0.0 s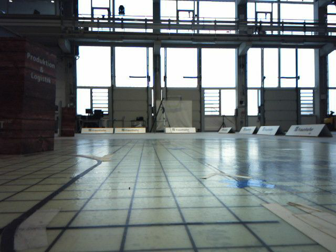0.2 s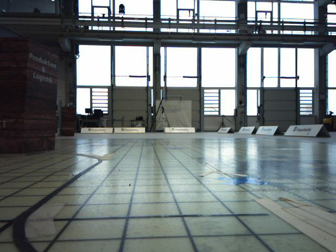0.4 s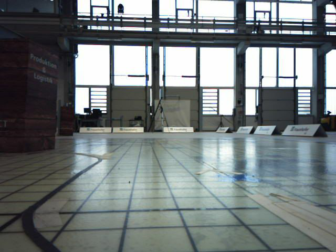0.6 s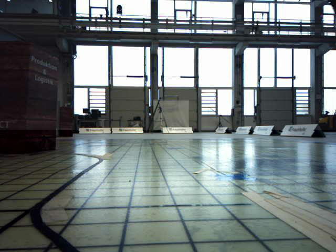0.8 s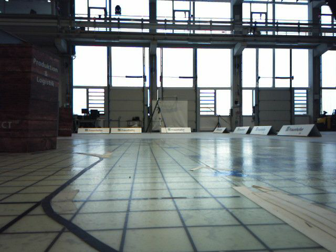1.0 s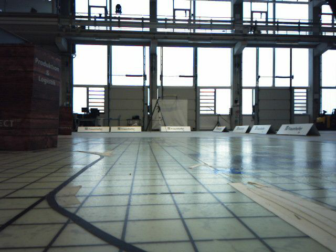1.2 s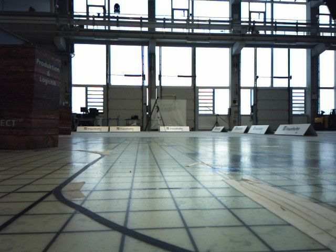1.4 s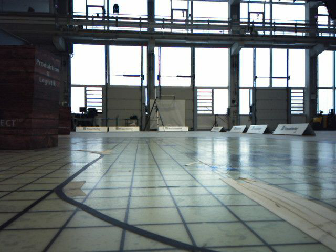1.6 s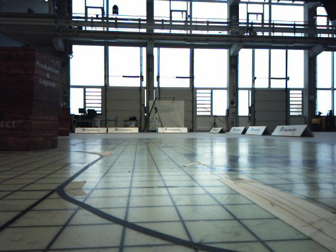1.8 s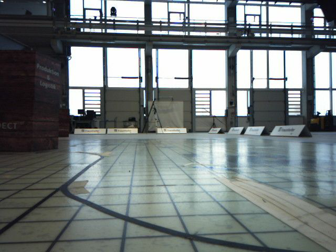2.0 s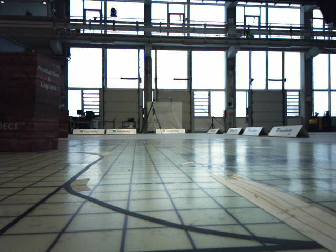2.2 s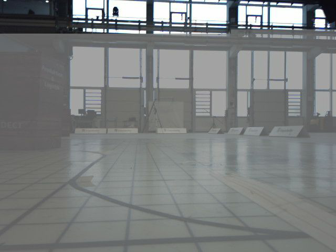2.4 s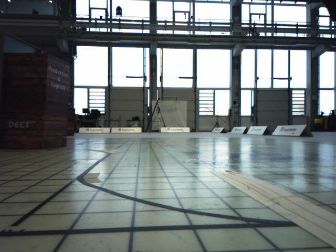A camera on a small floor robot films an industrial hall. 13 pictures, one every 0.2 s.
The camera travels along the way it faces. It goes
backward.
0.0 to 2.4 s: The camera travels backward, about 0.5 m, so what stands in front gets smaller.
The film runs backward here.
